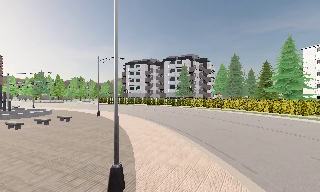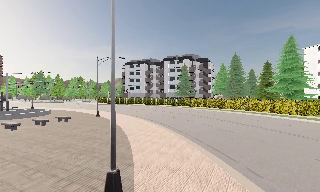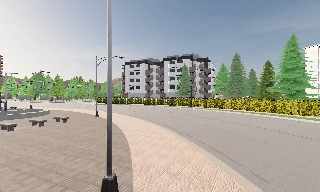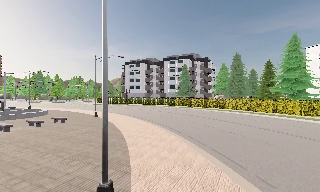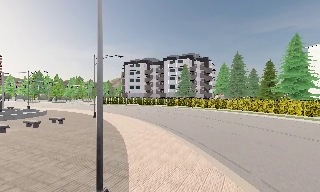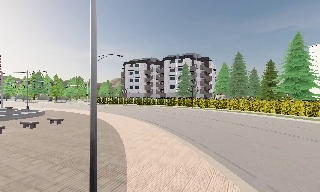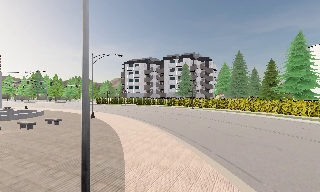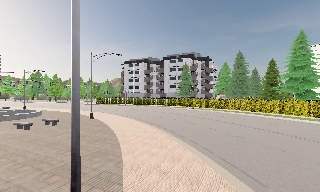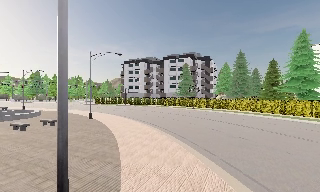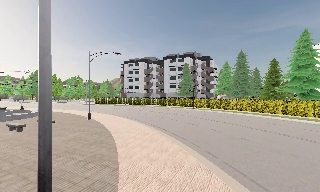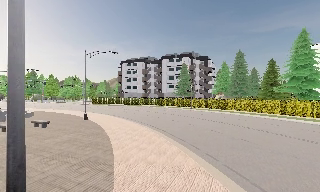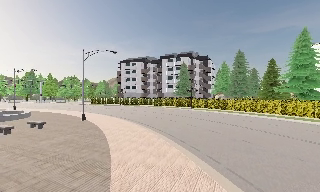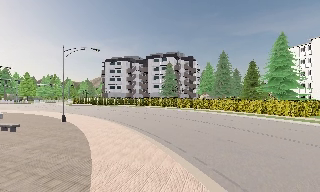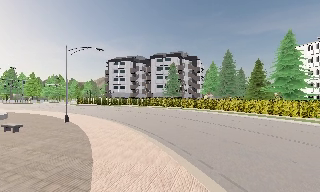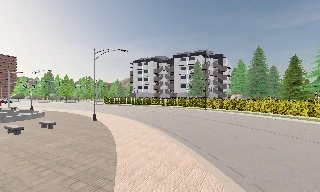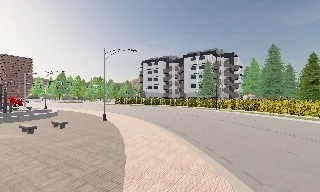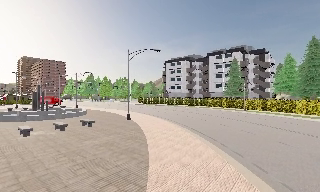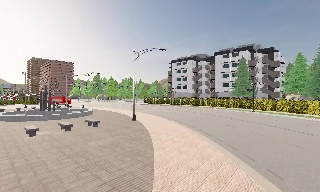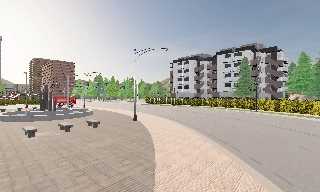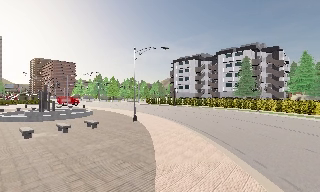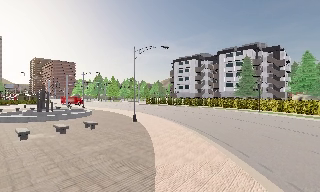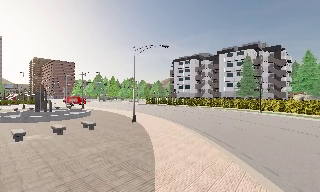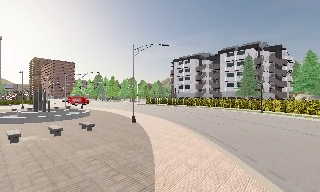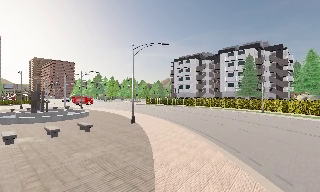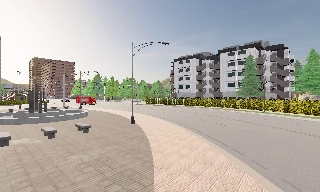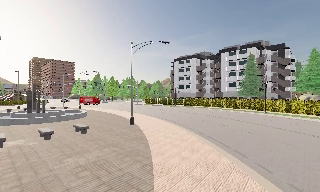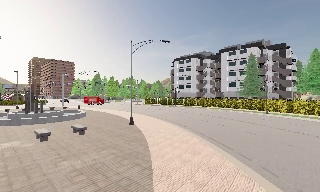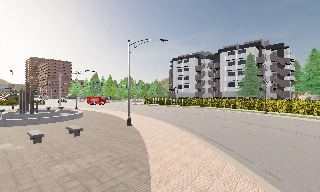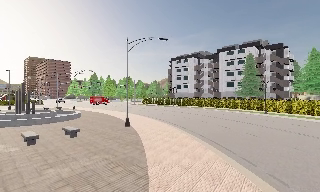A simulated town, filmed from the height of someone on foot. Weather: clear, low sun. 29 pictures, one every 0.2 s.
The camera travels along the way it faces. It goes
forward.
0.0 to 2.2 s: The camera travels forward, about 3 m, so what stands in front looms larger.
2.2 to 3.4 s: The camera swings to its left by about 20 degrees, and the scene slides to the right. It travels forward, about 1.5 m, so what stands in front looms larger.
3.4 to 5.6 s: The camera travels forward, about 3 m, so what stands in front looms larger.
The film runs forward here.
